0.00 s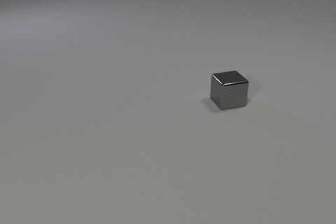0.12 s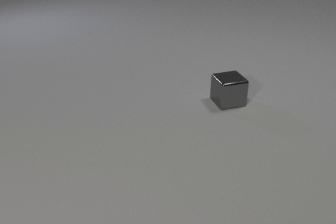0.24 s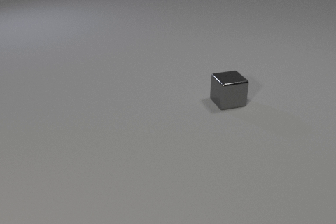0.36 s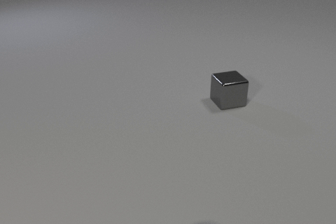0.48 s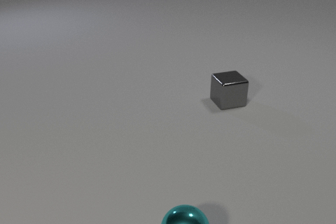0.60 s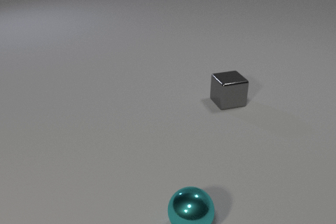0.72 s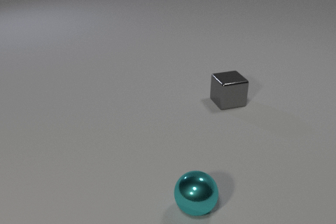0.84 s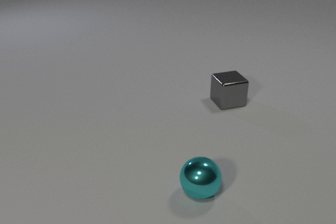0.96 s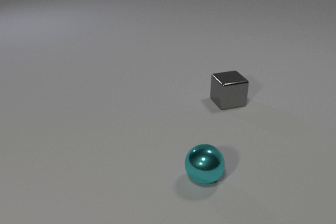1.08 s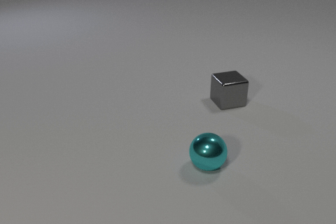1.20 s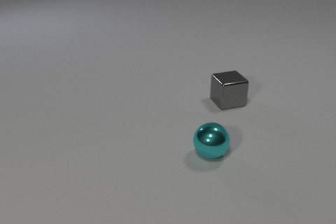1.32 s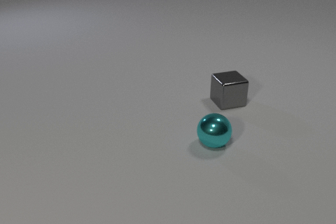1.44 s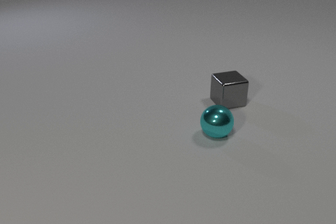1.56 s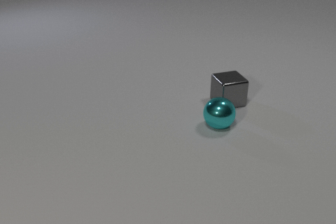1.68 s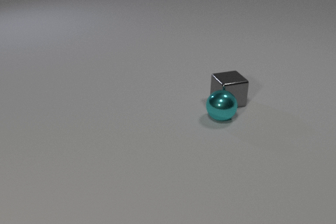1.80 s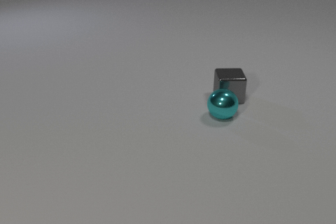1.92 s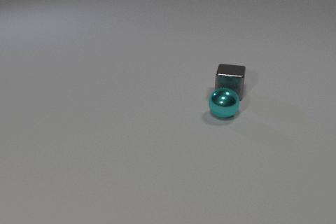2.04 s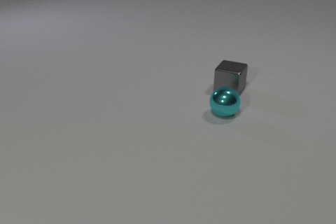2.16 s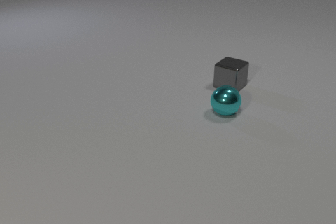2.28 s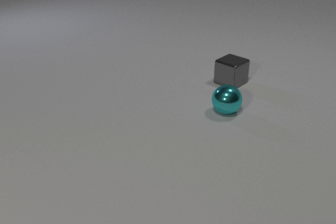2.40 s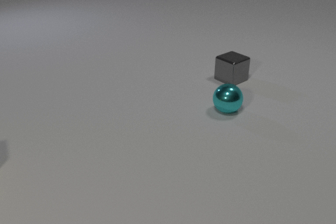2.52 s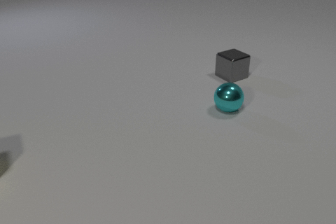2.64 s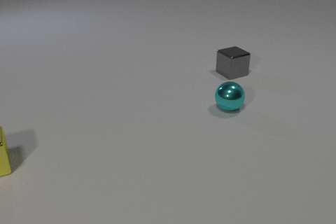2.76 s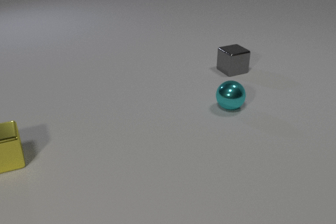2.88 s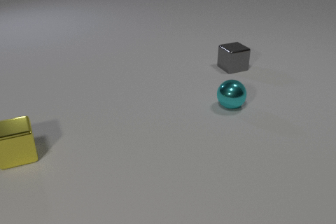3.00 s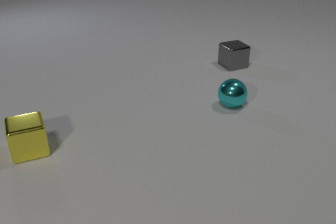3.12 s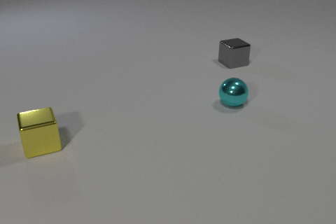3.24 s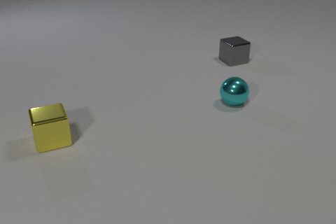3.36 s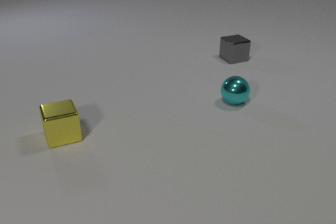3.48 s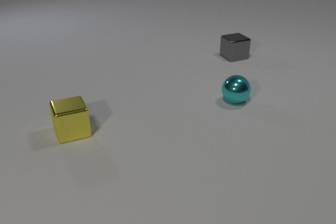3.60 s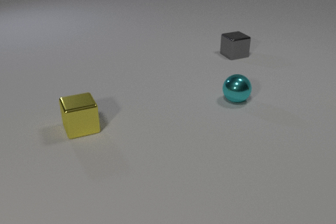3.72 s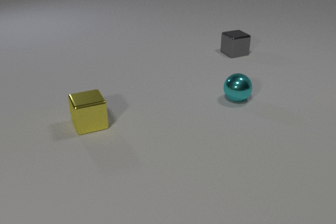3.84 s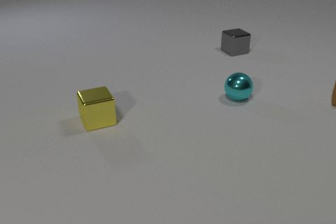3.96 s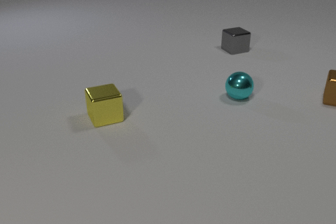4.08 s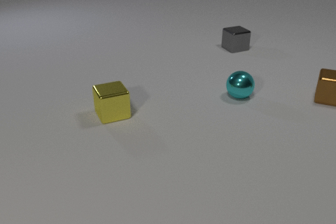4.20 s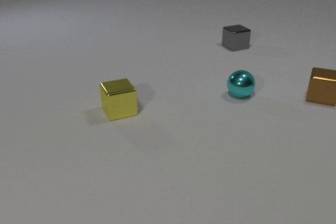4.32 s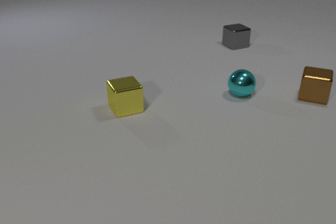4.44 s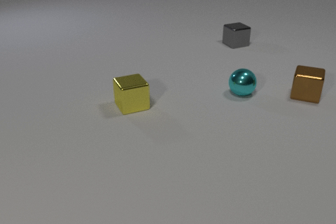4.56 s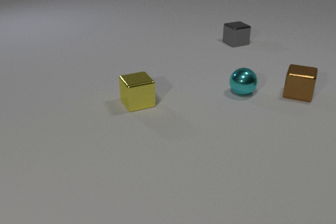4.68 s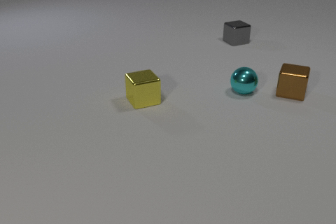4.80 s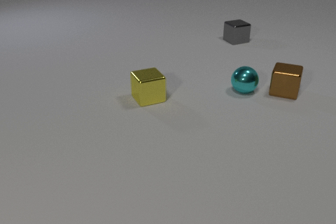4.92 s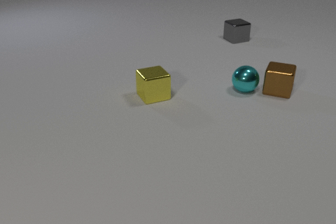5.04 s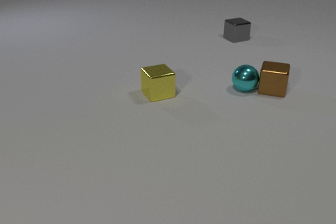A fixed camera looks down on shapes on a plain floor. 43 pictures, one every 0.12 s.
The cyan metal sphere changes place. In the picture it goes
away from the camera.
The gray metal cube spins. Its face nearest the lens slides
to the left.
0.00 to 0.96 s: The cyan metal sphere comes in at the bottom edge, rolls away from the camera.
0.96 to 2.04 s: The cyan metal sphere rolls away from the camera. The gray metal cube slides away from the camera, spins so that its near face slides to the left, clockwise seen from above. The cyan metal sphere and the gray metal cube collide.
2.04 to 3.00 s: The cyan metal sphere rolls away from the camera. The gray metal cube slides away from the camera, spins so that its near face slides to the left, clockwise seen from above. The yellow metal cube comes in at the left edge, slides to the right.
3.00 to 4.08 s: The cyan metal sphere rolls away from the camera. The gray metal cube slides away from the camera. The brown metal cube comes in at the right edge, slides to the left. The yellow metal cube slides to the right and away from the camera.
4.08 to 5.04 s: The cyan metal sphere rolls away from the camera. The gray metal cube slides away from the camera. The brown metal cube slides to the left. The yellow metal cube slides to the right and away from the camera. The cyan metal sphere and the brown metal cube collide.
How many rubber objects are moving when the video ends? 0.
What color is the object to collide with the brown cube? cyan.
What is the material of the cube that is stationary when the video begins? metal.
